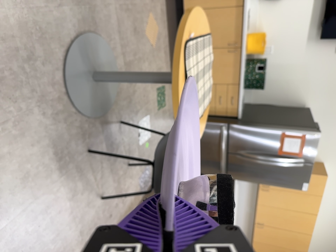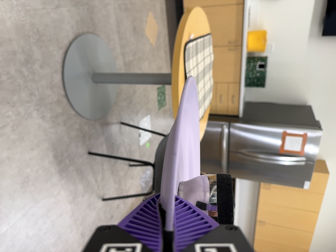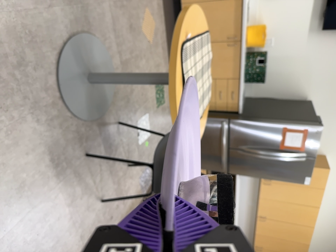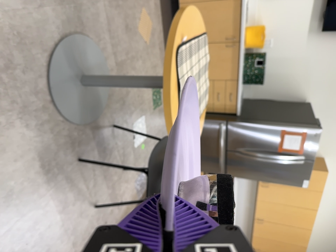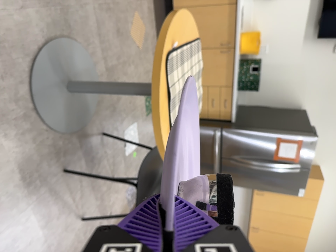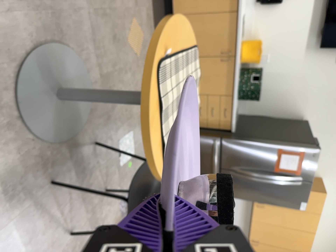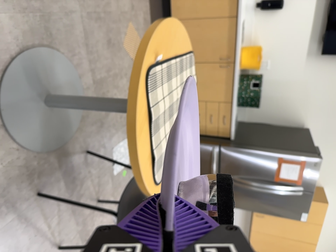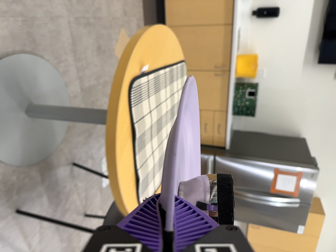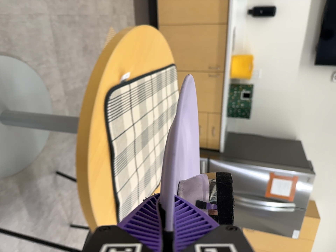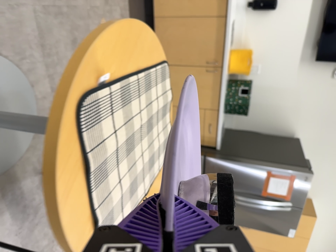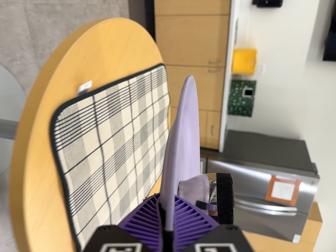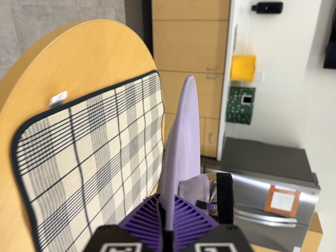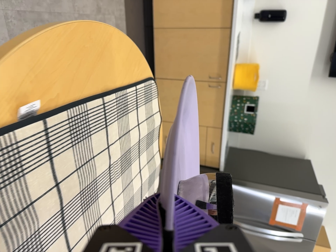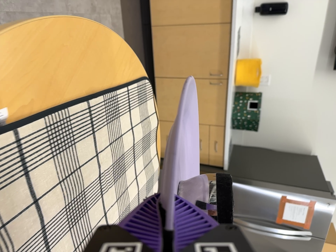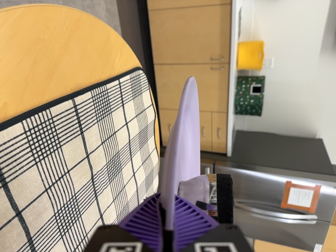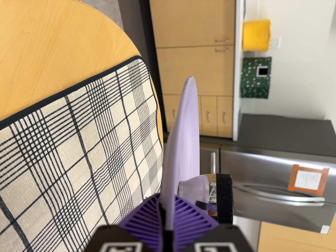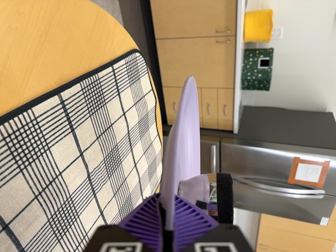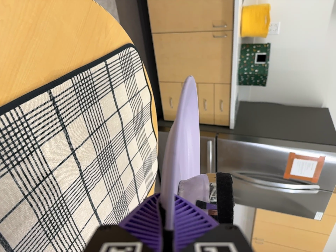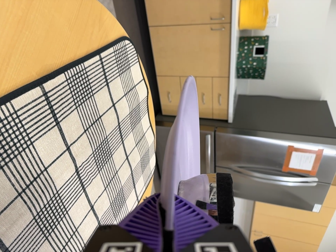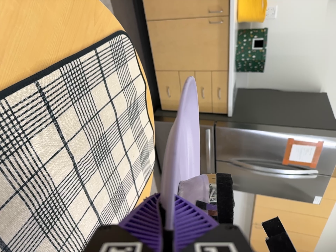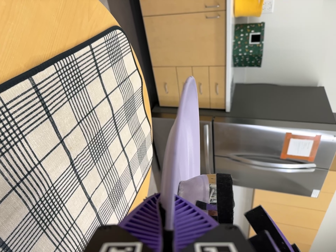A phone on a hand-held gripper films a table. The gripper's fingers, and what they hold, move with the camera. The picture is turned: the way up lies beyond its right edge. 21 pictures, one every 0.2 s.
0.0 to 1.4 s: The camera travels forward and toward the top of its view, about 50 cm, so what stands in front looms larger.
1.4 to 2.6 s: The camera travels forward, about 50 cm, so what stands in front looms larger.
2.6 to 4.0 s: The camera travels forward, toward the top of its view and to its right, about 14 cm, so what stands in front looms larger. Its aim tips toward the bottom of its view by about 15 degrees.
The film runs forward here.
